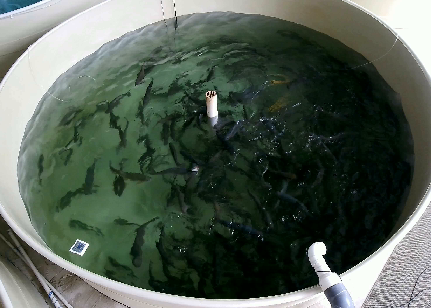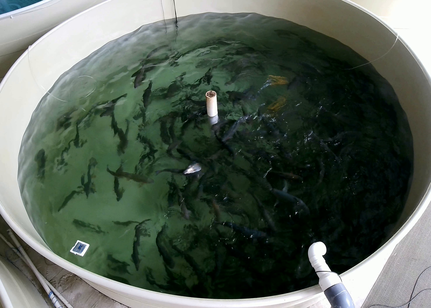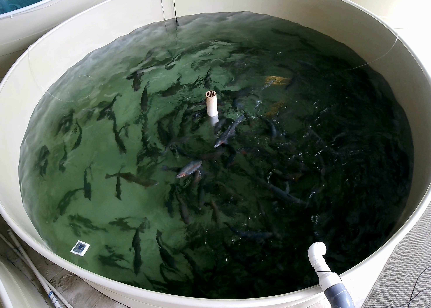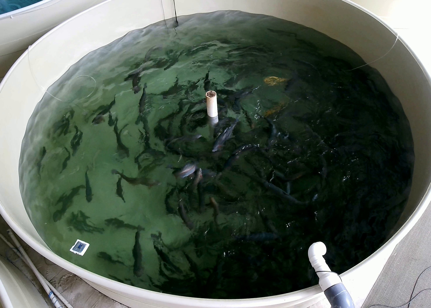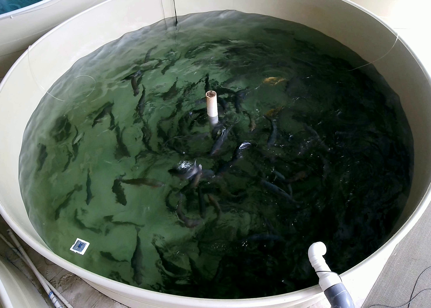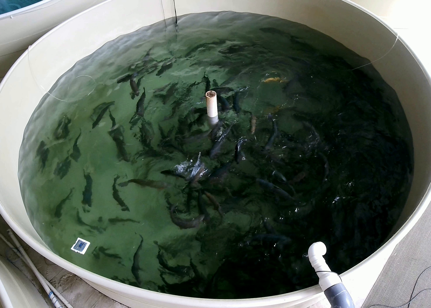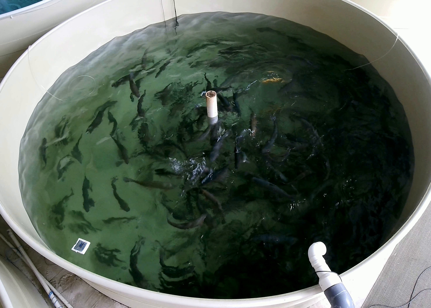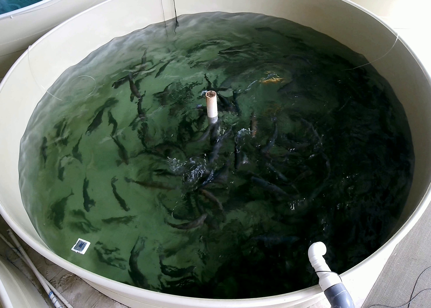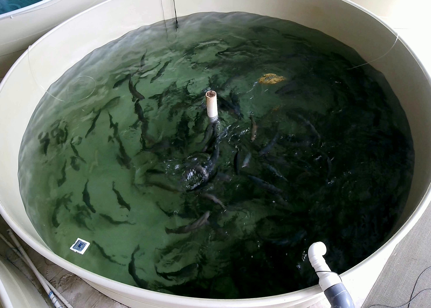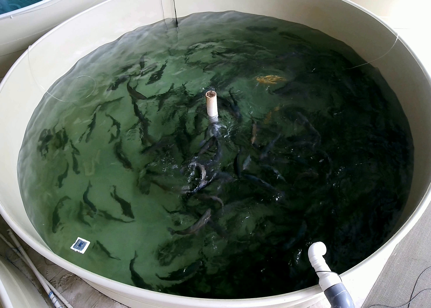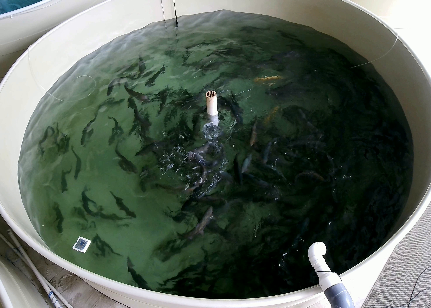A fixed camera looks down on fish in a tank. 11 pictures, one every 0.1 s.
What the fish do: Foraging.
